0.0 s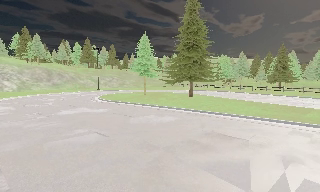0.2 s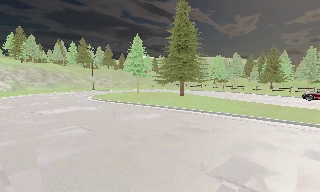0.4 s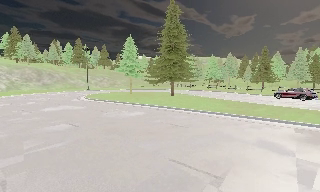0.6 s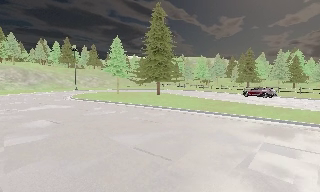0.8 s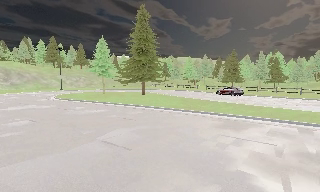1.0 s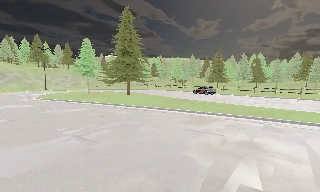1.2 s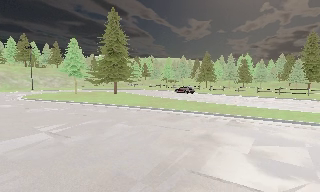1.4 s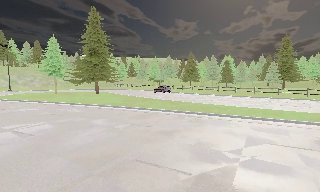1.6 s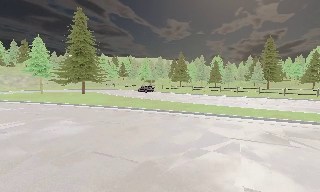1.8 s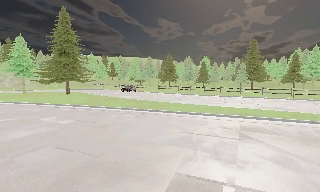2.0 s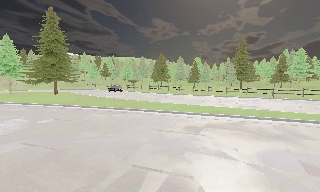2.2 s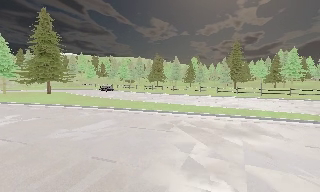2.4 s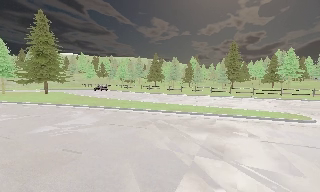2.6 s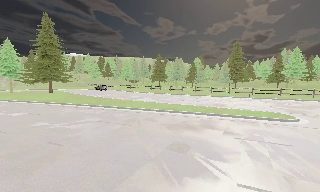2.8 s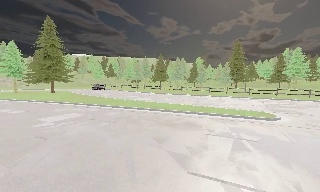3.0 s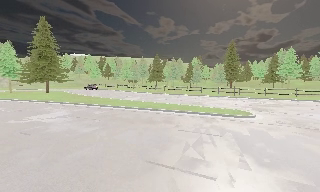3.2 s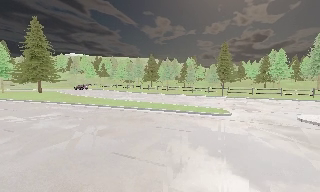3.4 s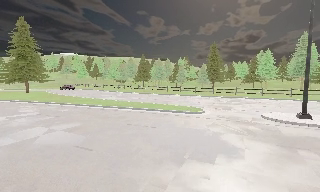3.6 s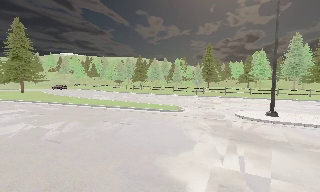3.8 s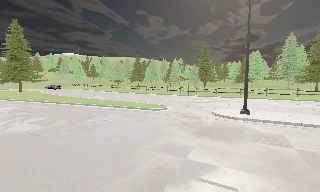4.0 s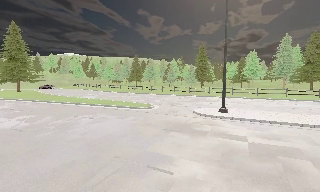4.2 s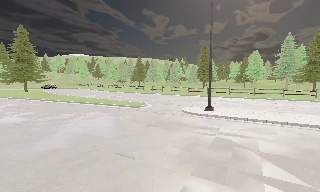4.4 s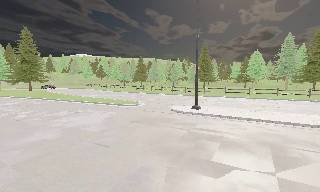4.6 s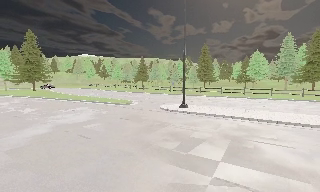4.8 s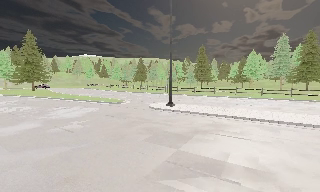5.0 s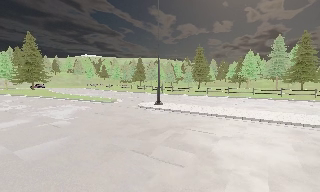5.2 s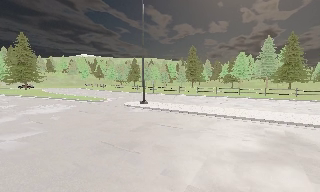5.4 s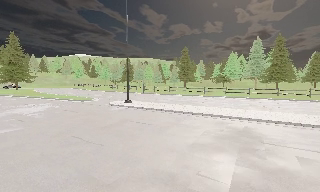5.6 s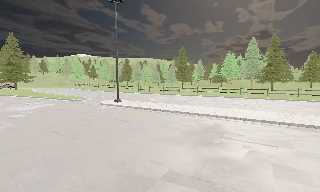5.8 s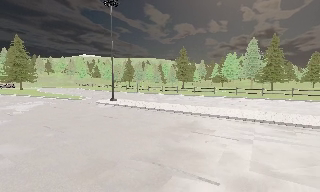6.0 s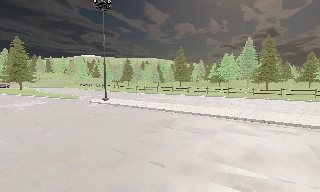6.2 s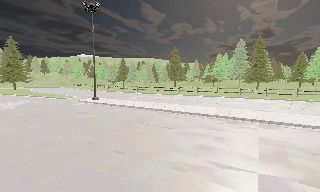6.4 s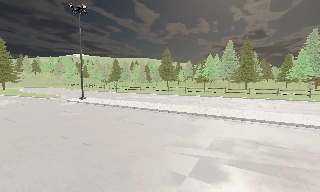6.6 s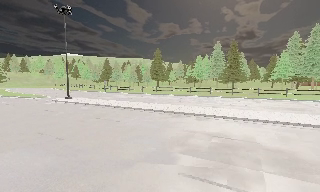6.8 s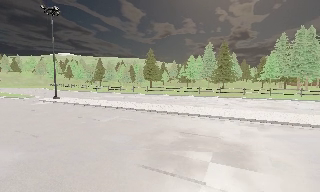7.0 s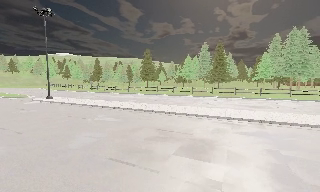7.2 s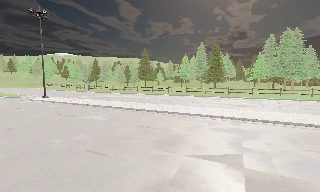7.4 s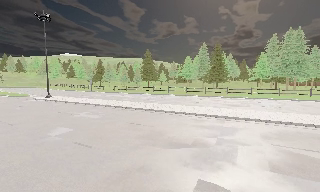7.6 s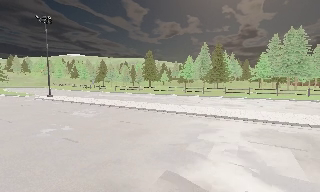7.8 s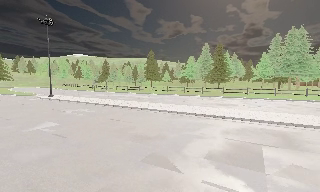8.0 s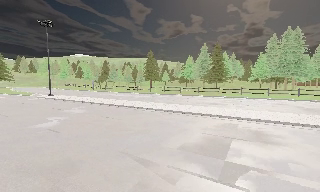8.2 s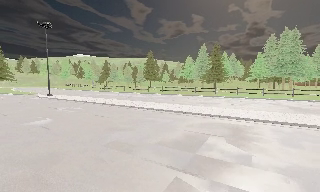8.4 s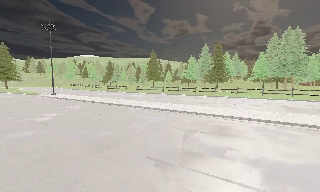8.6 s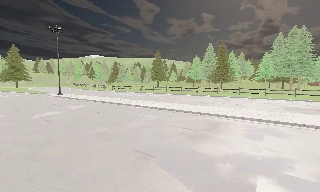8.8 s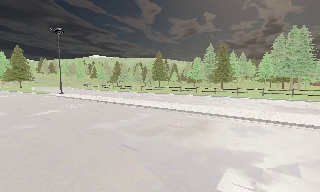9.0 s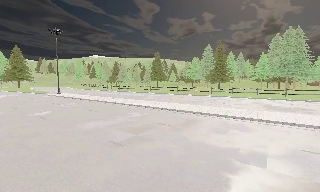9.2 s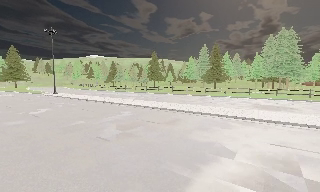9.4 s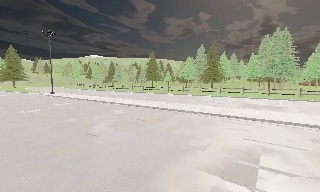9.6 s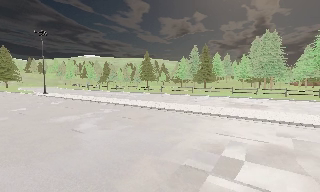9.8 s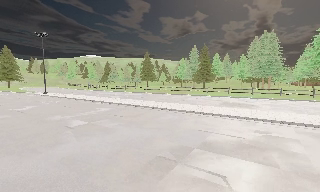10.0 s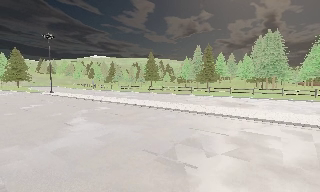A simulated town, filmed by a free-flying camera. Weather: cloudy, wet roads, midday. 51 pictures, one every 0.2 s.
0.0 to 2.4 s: The camera swings to its right by about 25 degrees, and the scene slides to the left. It travels to its right and backward, about 17 m, so close, fixed things drift to the left.
2.4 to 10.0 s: The camera travels to its right and backward, about 50 m, so close, fixed things drift to the left. It loses speed.
The film runs forward here.
